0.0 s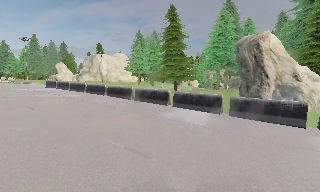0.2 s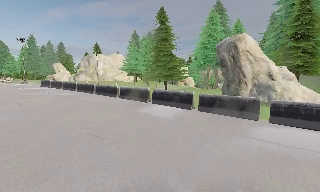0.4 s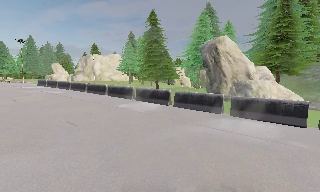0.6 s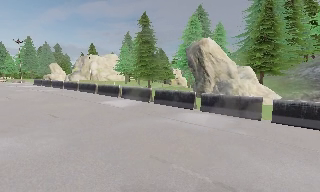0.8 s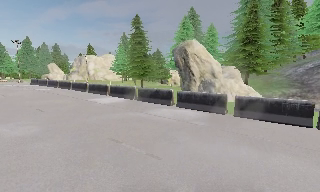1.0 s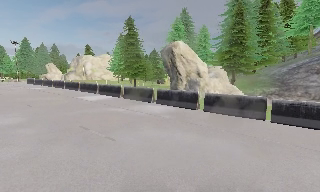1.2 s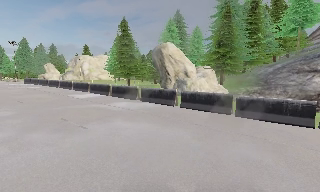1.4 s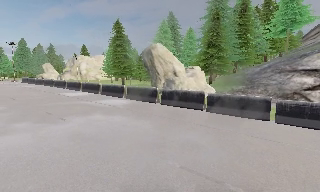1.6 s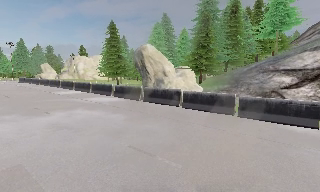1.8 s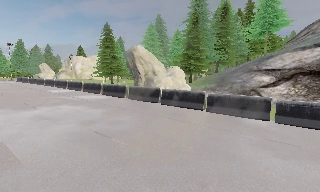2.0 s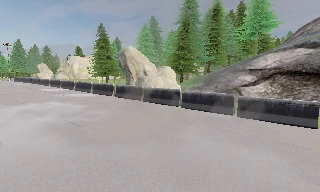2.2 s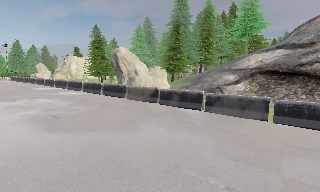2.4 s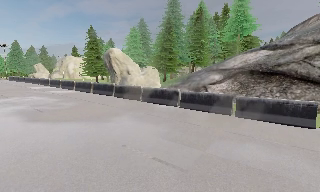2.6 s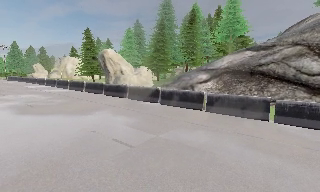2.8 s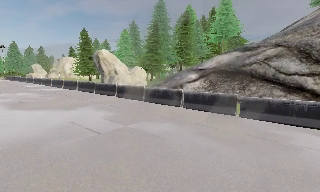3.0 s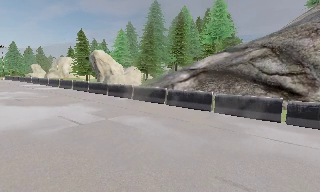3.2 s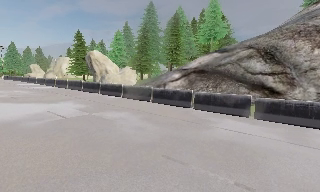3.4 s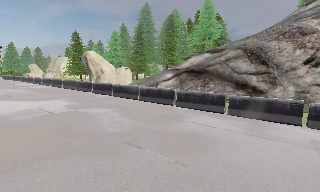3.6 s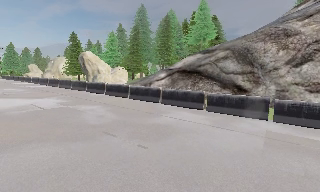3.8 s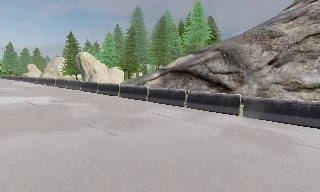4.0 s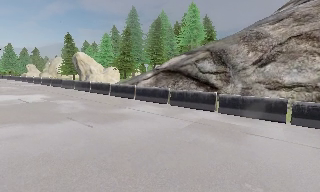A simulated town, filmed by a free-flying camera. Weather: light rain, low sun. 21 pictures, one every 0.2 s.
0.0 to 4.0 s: The camera travels to its right and backward, about 35 m, so close, fixed things drift to the left.
The film runs backward here.
